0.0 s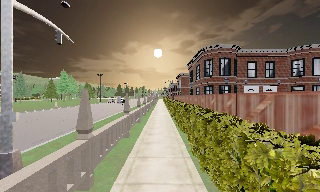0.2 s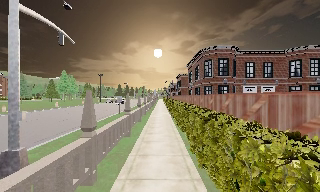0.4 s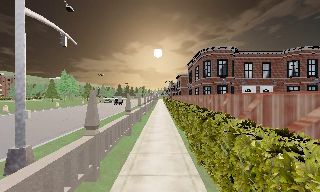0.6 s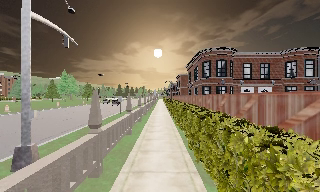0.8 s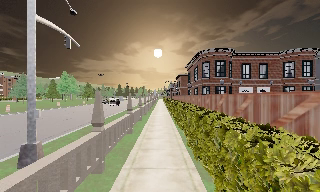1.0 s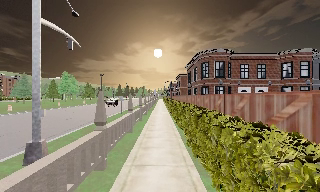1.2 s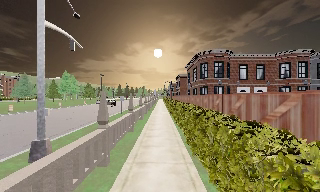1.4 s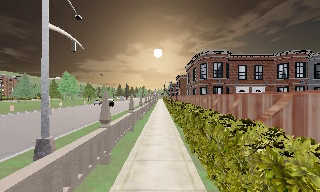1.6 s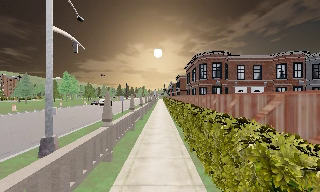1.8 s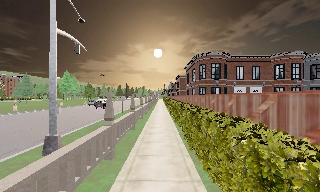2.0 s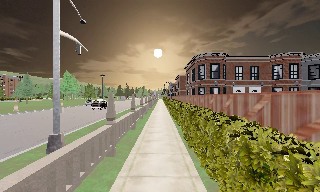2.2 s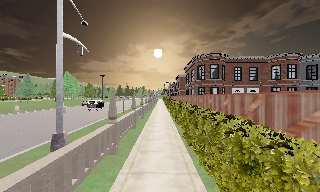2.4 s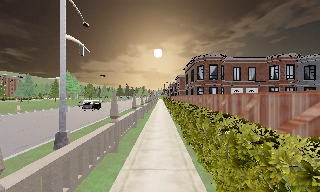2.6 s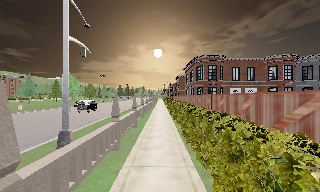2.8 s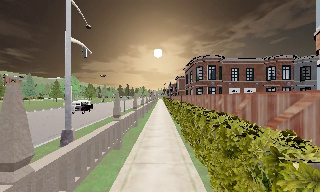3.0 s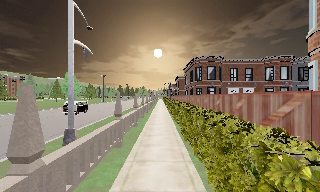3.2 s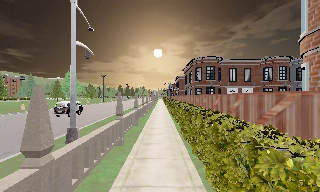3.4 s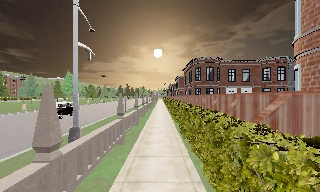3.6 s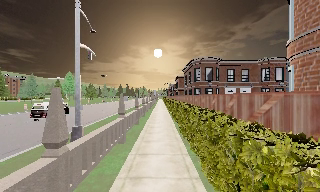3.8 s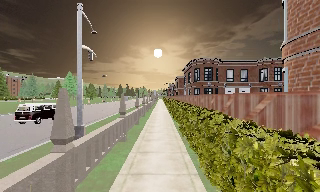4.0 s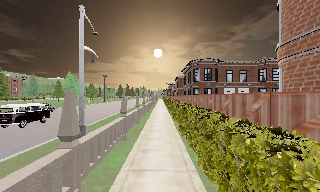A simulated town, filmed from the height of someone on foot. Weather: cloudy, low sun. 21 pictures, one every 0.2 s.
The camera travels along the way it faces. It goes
backward.
0.0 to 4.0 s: The camera travels backward, about 5 m, so what stands in front gets smaller.
The film runs backward here.
